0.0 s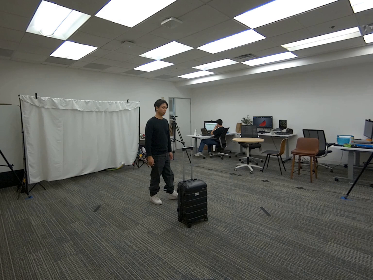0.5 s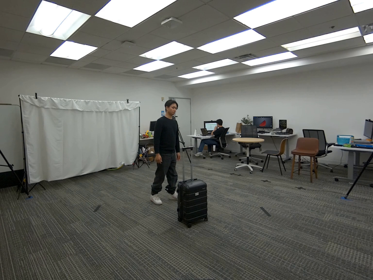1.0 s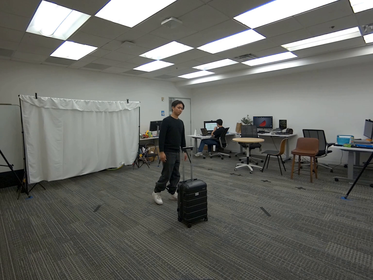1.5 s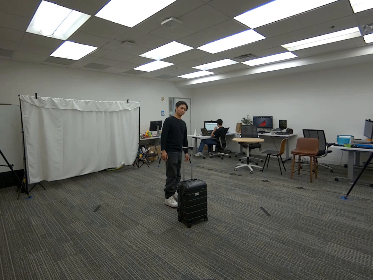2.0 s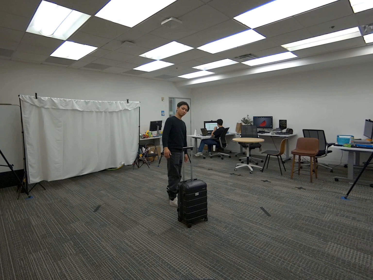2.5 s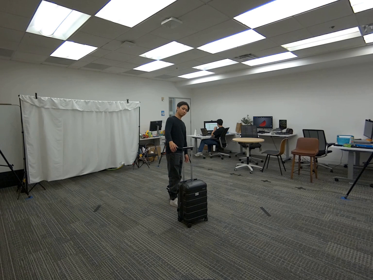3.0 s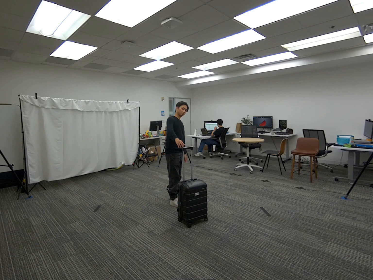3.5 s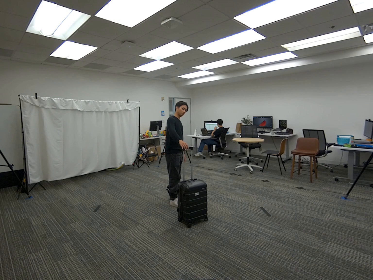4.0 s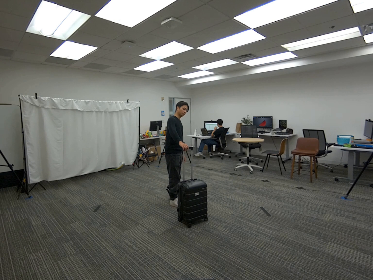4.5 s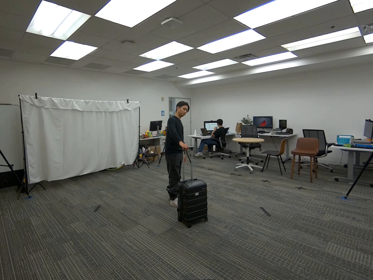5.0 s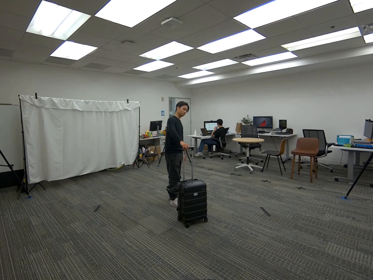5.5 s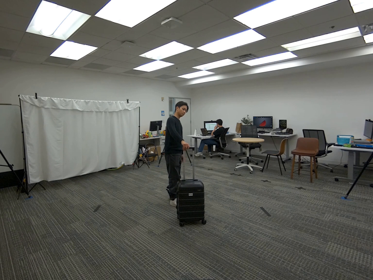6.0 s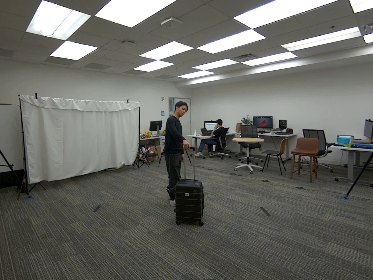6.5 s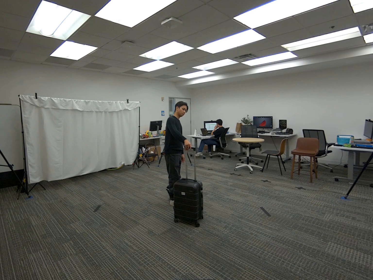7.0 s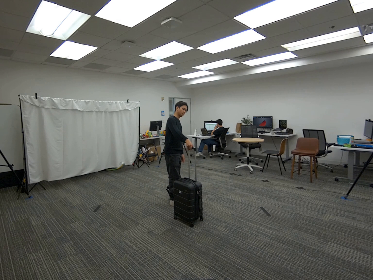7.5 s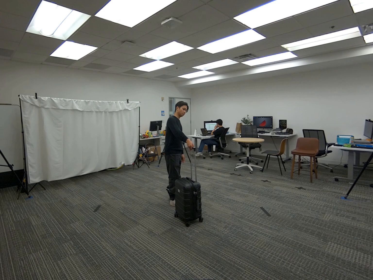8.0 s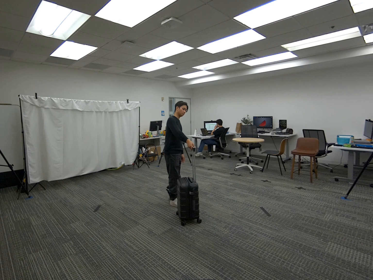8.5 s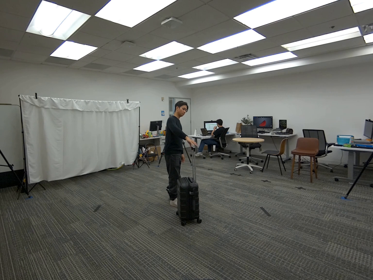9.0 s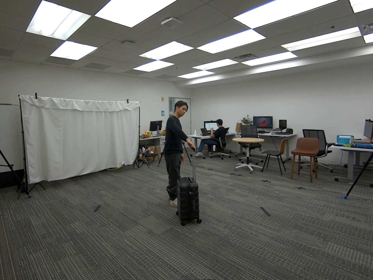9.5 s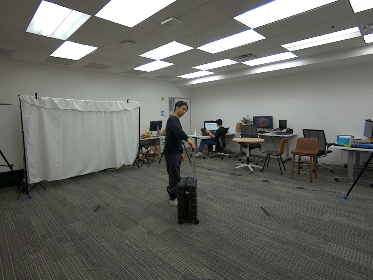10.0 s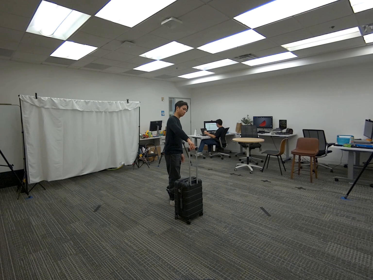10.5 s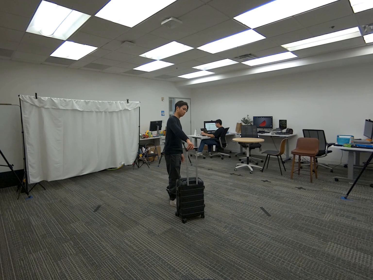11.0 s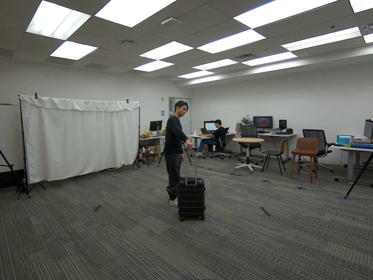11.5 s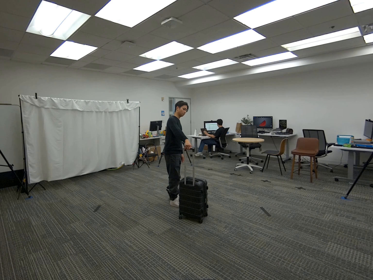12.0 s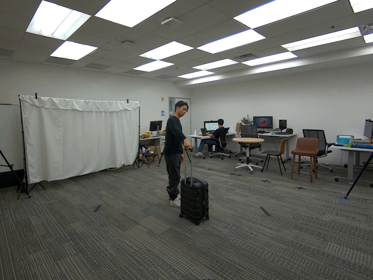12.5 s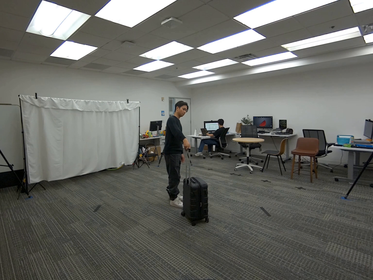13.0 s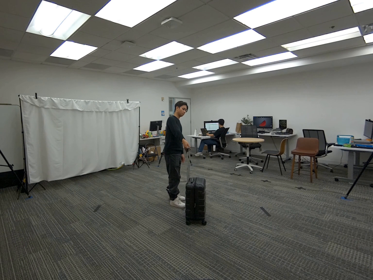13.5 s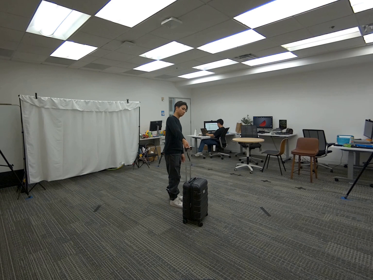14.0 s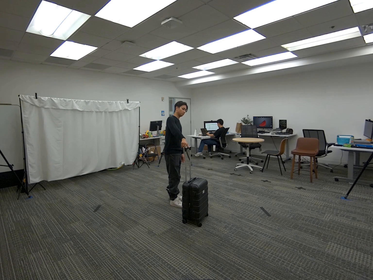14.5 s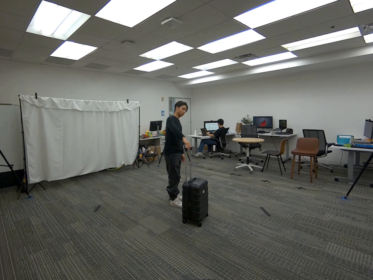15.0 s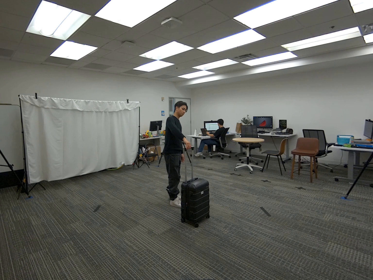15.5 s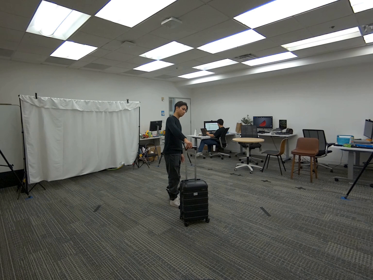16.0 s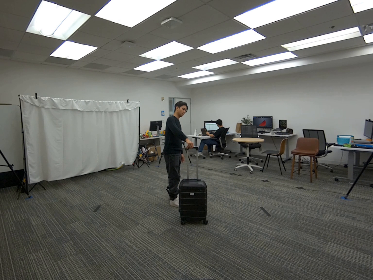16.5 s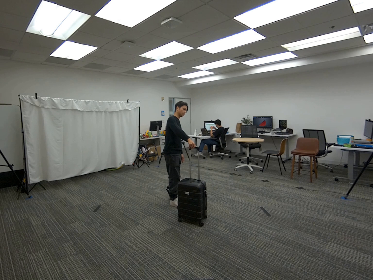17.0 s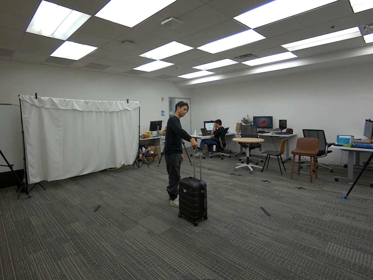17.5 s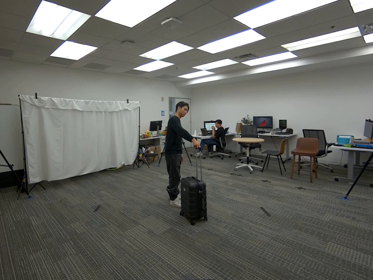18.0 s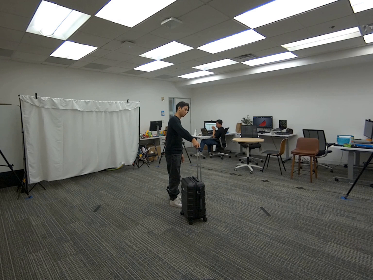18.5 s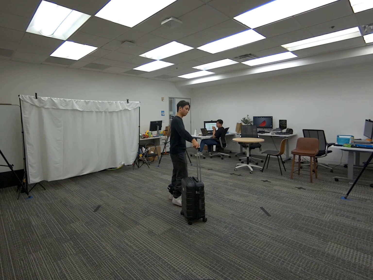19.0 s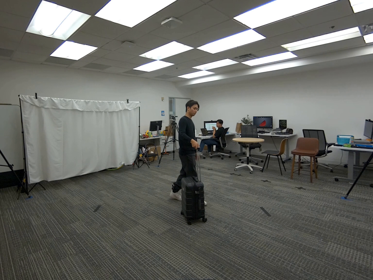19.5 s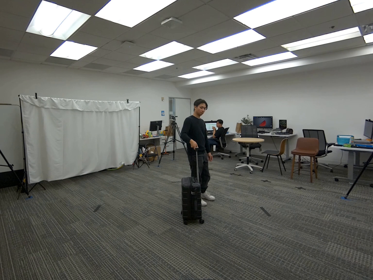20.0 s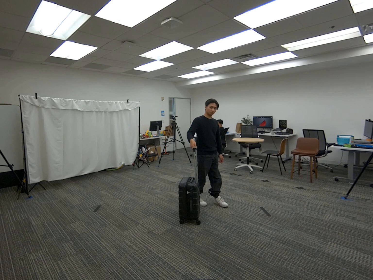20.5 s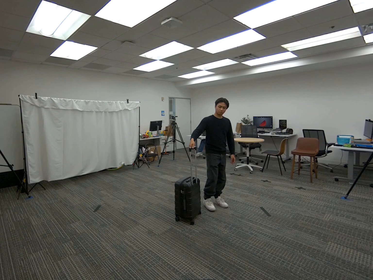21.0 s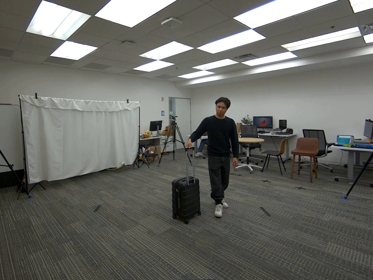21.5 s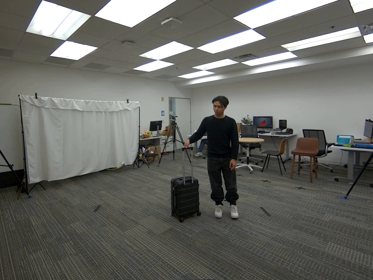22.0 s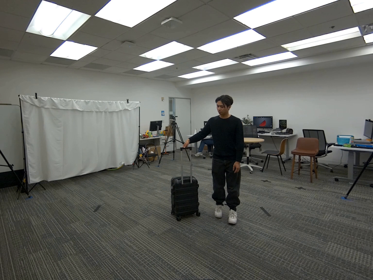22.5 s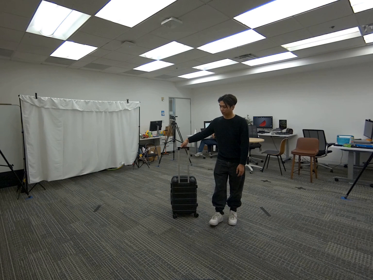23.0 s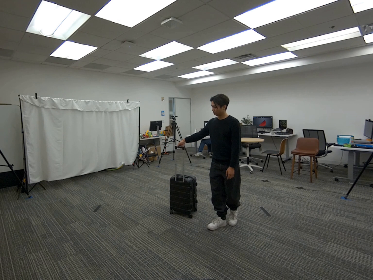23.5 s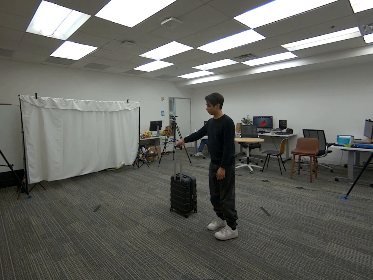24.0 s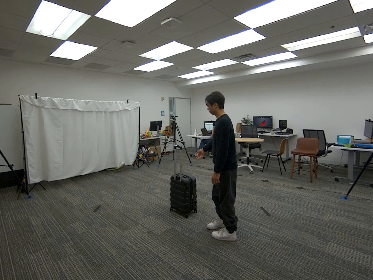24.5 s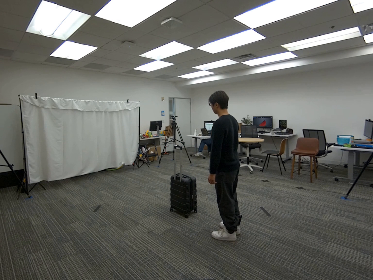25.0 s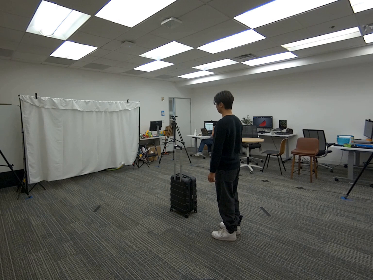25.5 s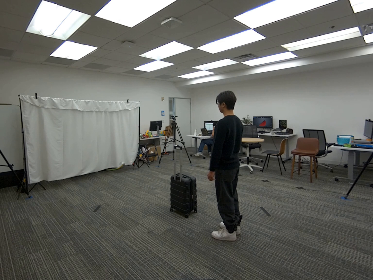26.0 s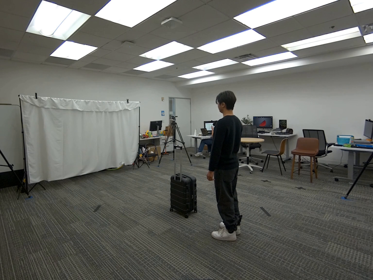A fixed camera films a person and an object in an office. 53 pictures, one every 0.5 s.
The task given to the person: Walk over to the rolling luggage within the bounding area and place your right hand on the handle of the rolling luggage and proceed to rotate the luggage attempting to keep the luggage in place. Use slow movements to rotate the luggage.
